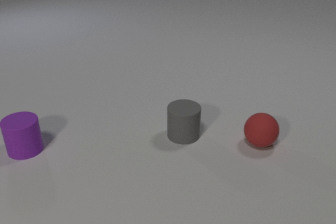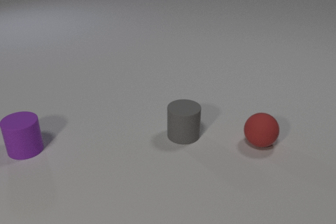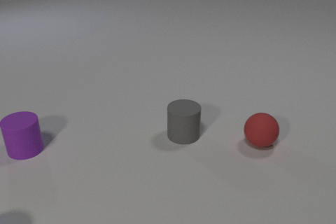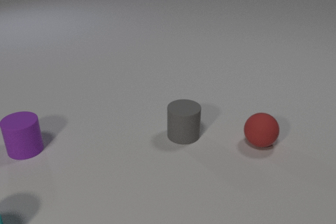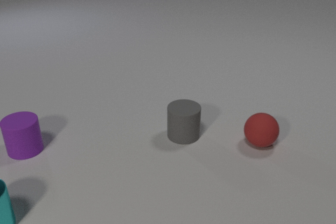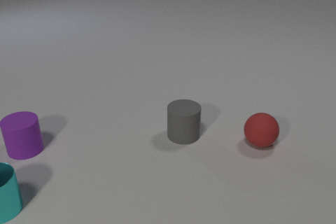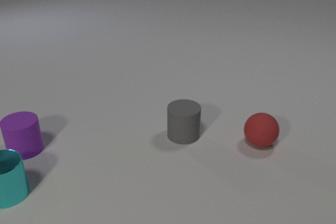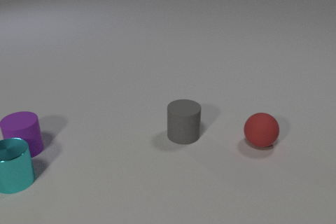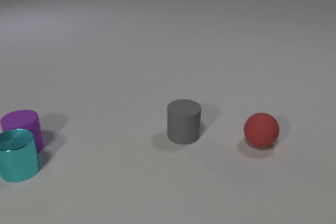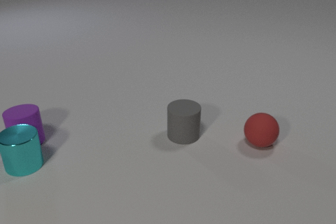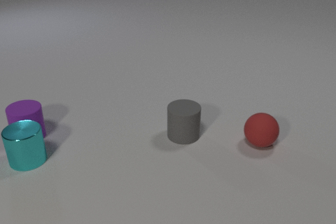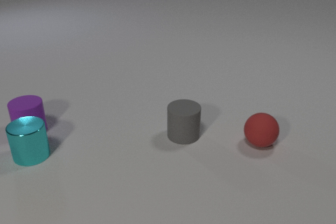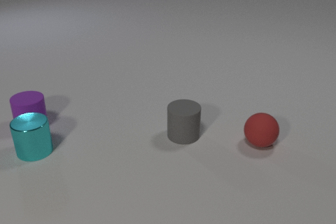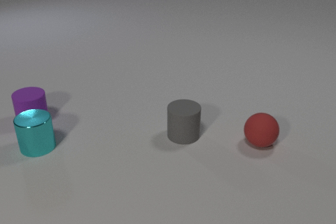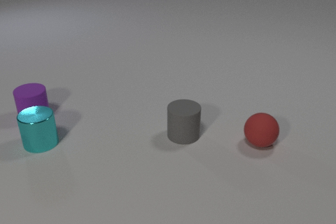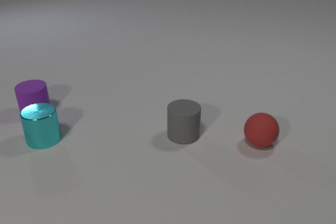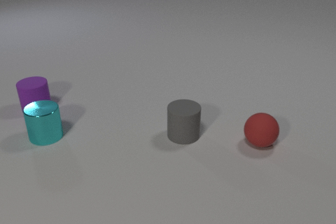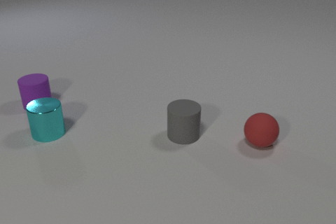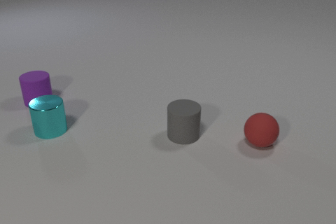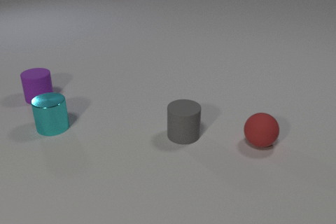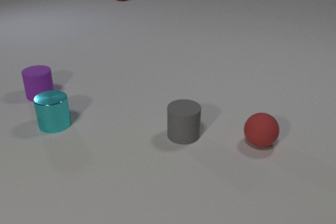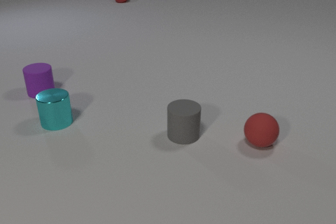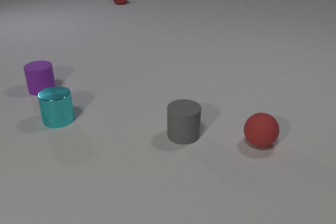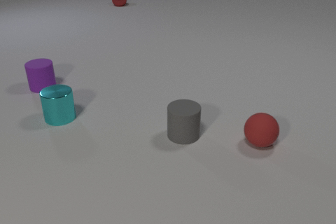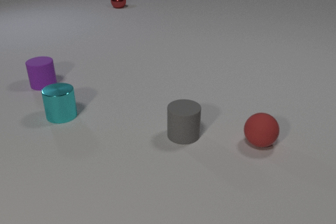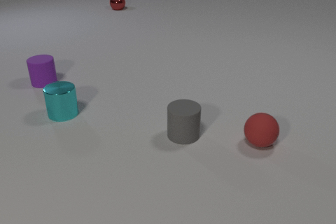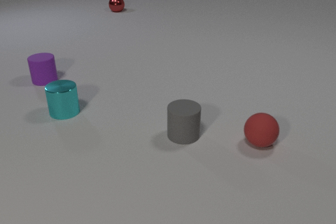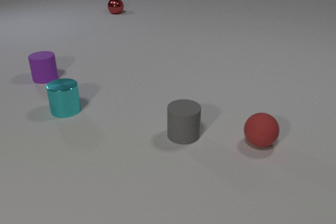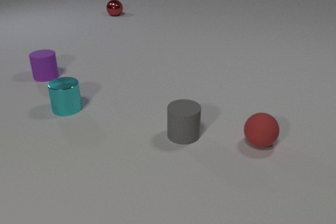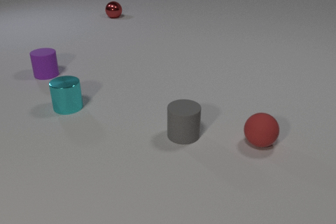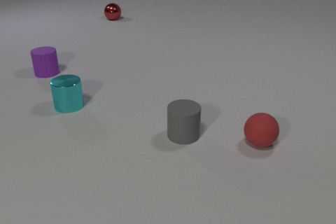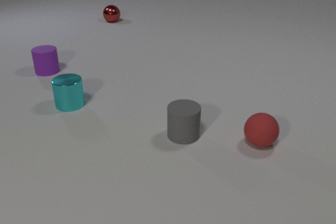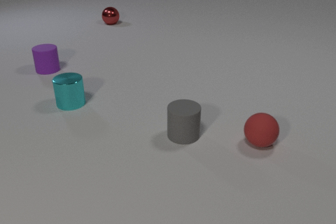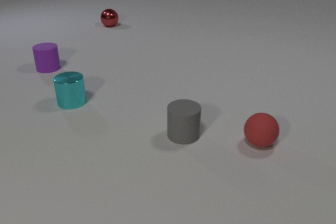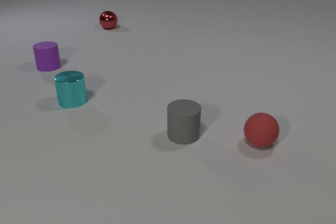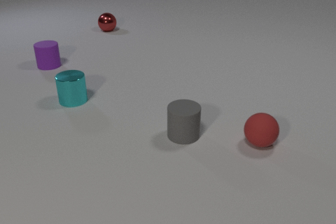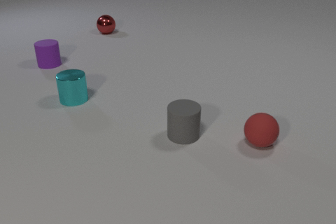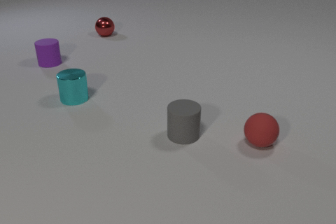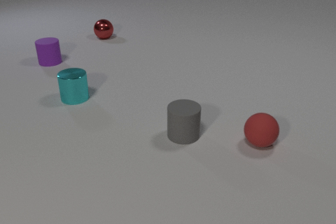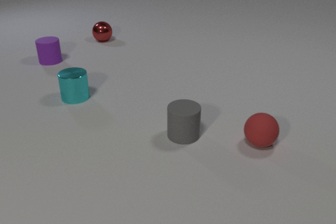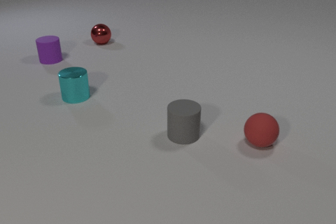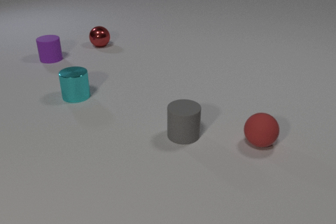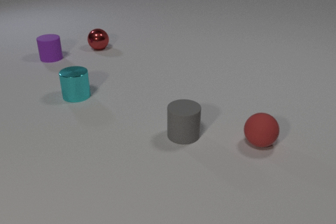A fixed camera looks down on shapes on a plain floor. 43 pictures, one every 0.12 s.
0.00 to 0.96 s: The cyan metal cylinder comes in at the left edge, slides away from the camera and to the right. The cyan metal cylinder and the purple rubber cylinder collide.
0.96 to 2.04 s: The cyan metal cylinder slides away from the camera and to the right. The purple rubber cylinder slides away from the camera.
2.04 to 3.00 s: The cyan metal cylinder slides away from the camera and to the right. The purple rubber cylinder slides away from the camera. The red metal sphere comes in at the top edge, rolls toward the camera.
3.00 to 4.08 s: The cyan metal cylinder slides away from the camera and to the right. The purple rubber cylinder slides away from the camera. The red metal sphere rolls toward the camera.
4.08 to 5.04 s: The cyan metal cylinder slides away from the camera. The purple rubber cylinder slides away from the camera. The red metal sphere rolls toward the camera.
What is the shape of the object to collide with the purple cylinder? cylinder.
How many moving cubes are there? 0.
What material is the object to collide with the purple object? metal.
